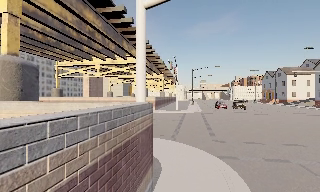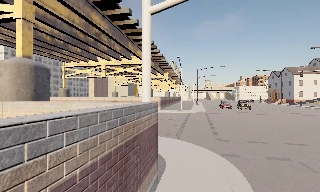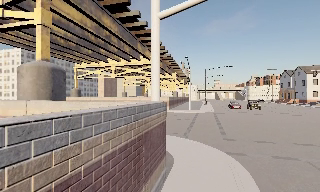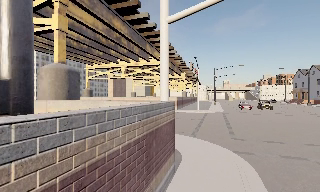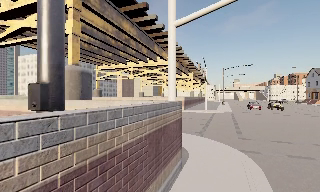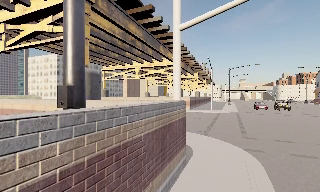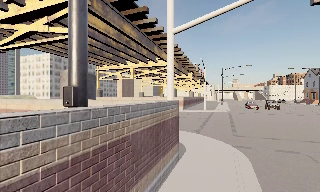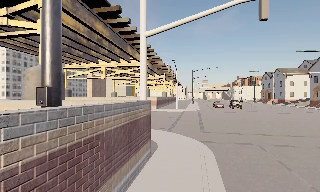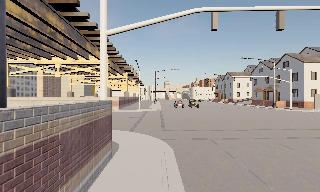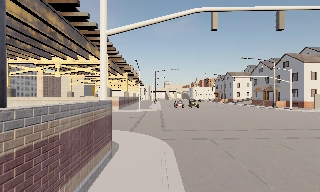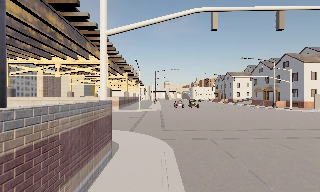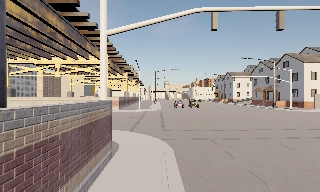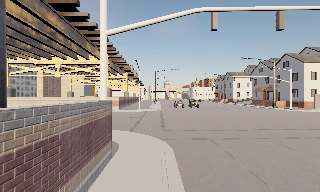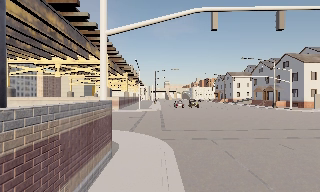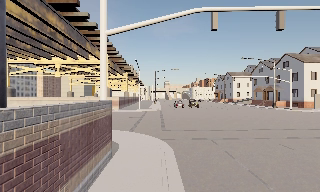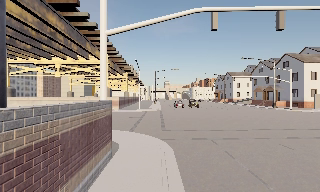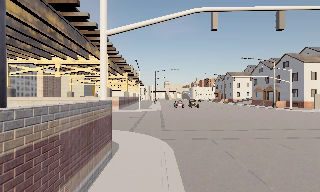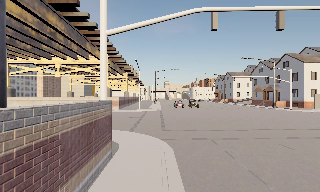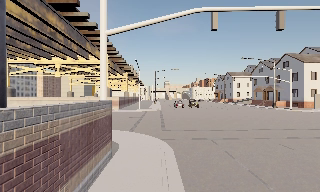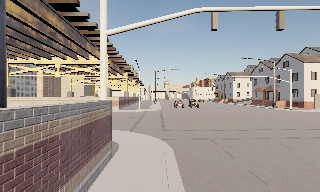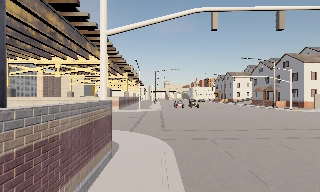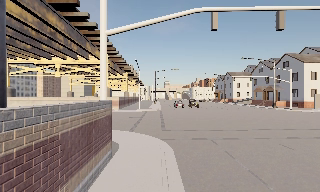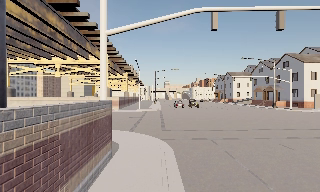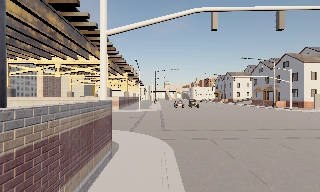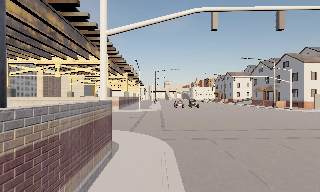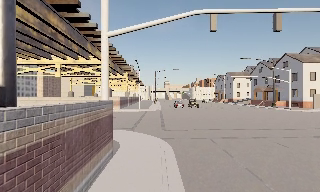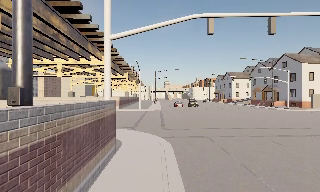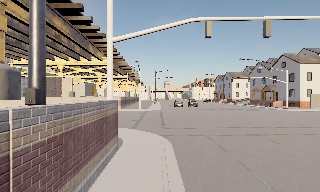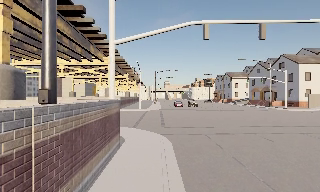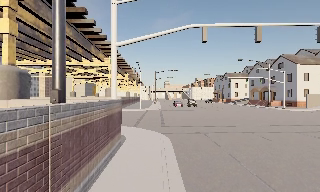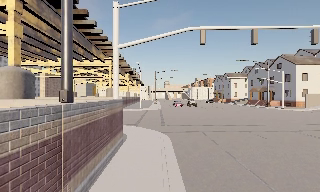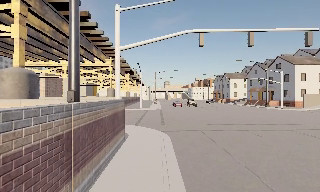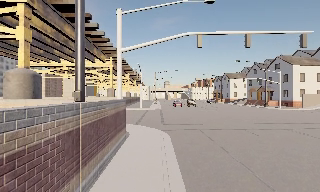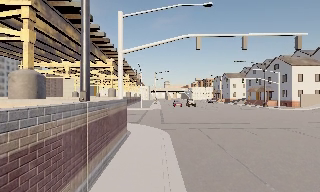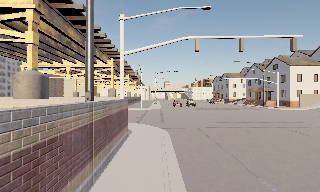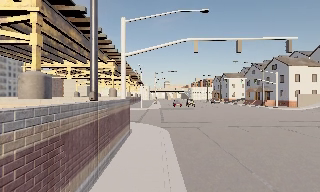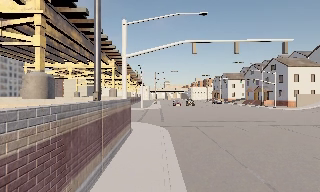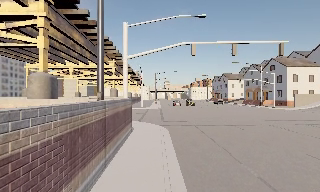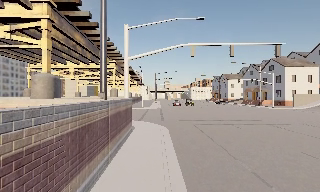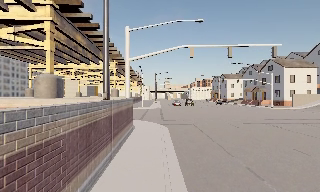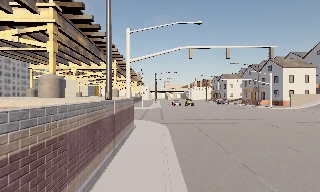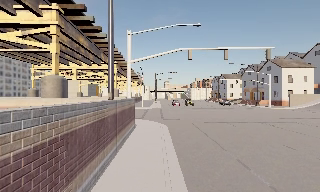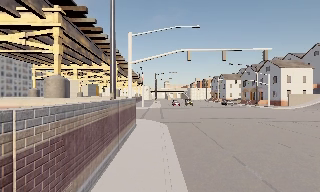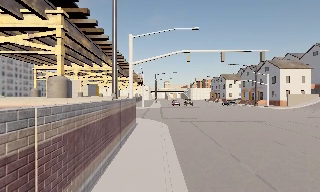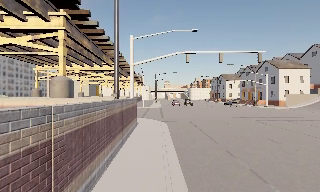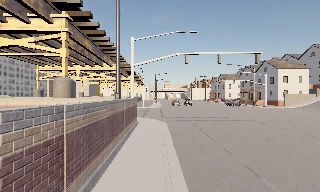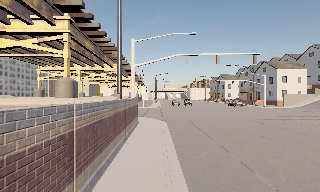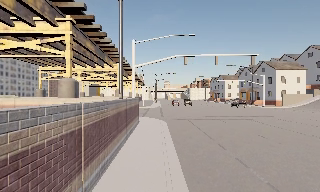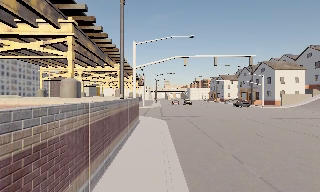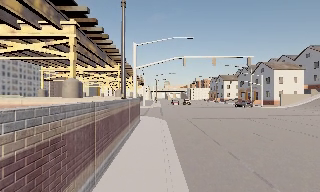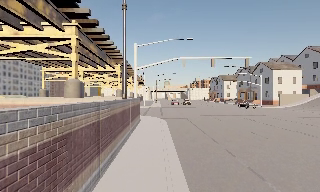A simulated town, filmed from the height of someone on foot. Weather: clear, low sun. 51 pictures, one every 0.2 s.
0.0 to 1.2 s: The camera swings to its left by about 10 degrees, and the scene slides to the right. It travels backward, about 2 m, so what stands in front gets smaller.
1.2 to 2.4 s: The camera swings to its right by about 25 degrees, and the scene slides to the left. It travels backward, about 0.5 m, so what stands in front gets smaller. It loses speed.
2.4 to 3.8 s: The camera keeps its place and its aim.
3.8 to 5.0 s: The camera shifts only a little, or ends up much as it began.
5.0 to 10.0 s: The camera travels backward, about 9 m, so what stands in front gets smaller.
The film runs backward here.
